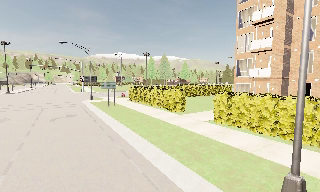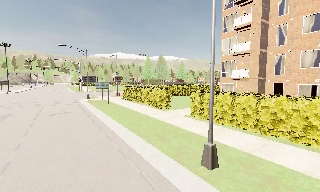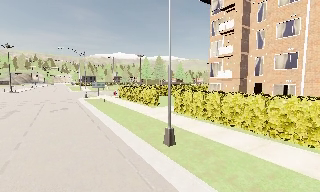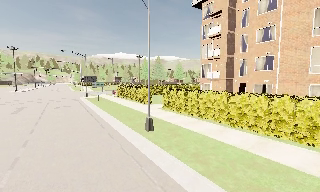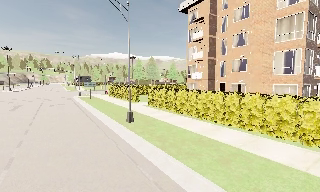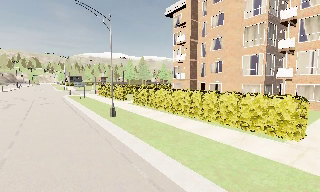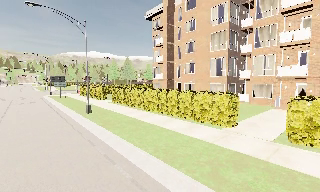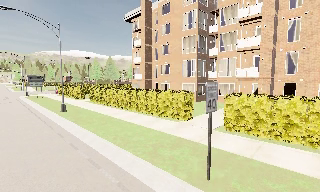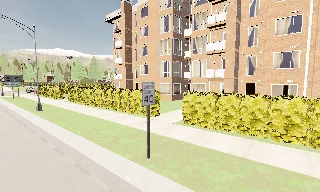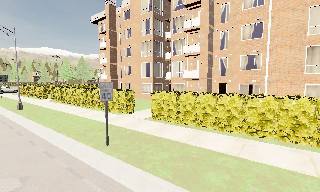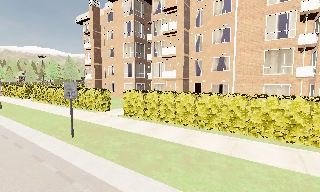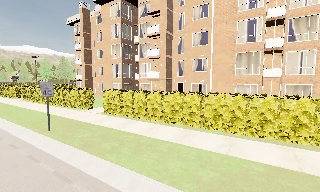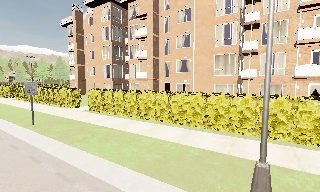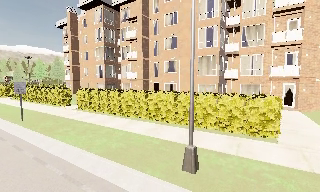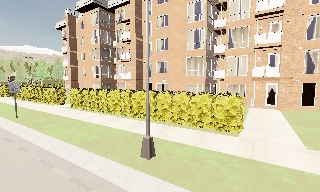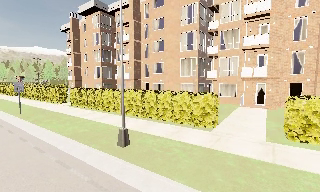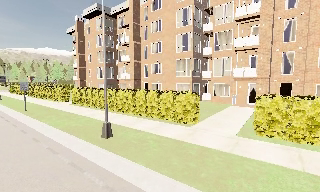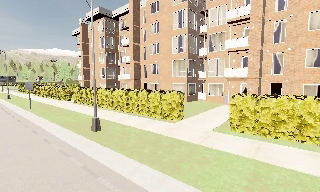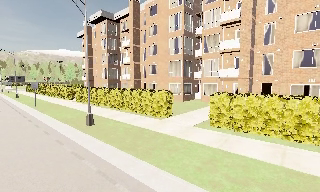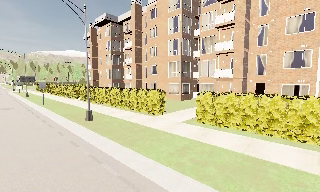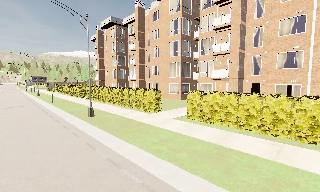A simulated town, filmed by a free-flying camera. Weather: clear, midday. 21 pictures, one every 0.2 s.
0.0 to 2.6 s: The camera pans to its right, which is clockwise from overhead, by about 25 degrees. It travels backward and to its right, about 25 m, so what stands in front gets smaller.
2.6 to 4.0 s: The camera pans to its left, which is counterclockwise from overhead, by about 15 degrees. It travels to its right and backward, about 10 m, so close, fixed things drift to the left.
The film runs backward here.
